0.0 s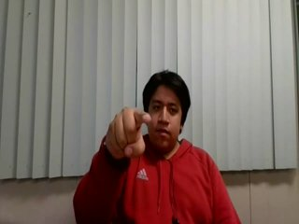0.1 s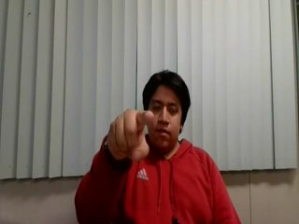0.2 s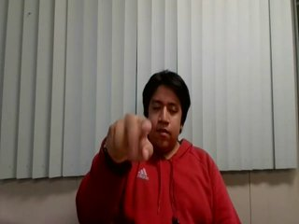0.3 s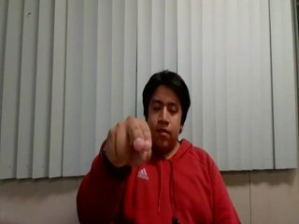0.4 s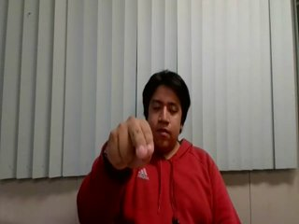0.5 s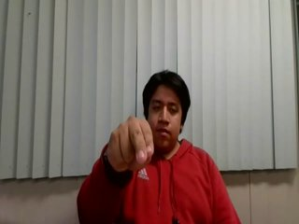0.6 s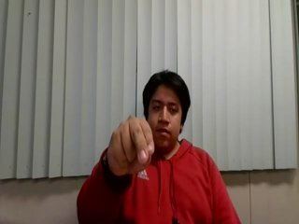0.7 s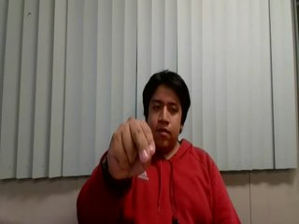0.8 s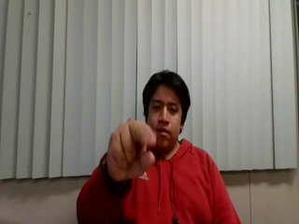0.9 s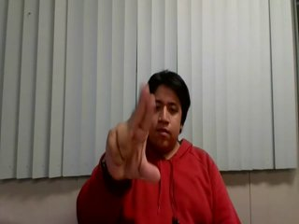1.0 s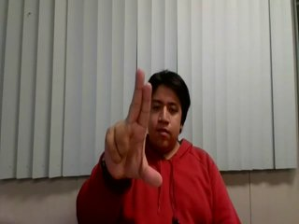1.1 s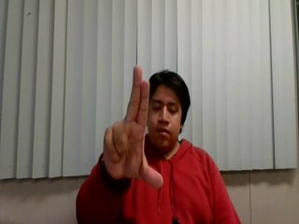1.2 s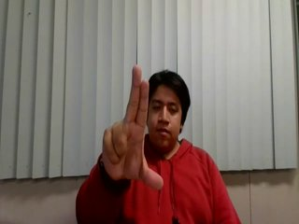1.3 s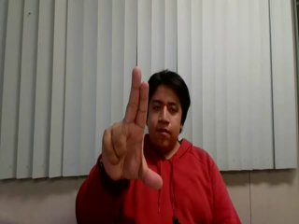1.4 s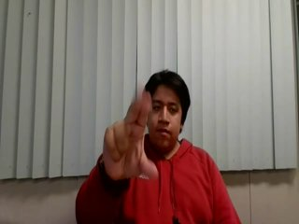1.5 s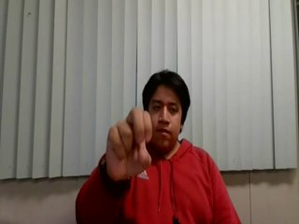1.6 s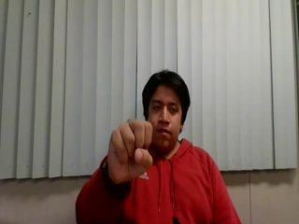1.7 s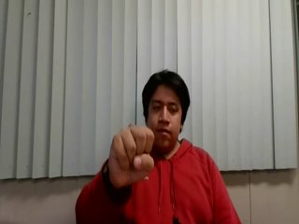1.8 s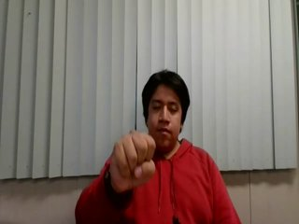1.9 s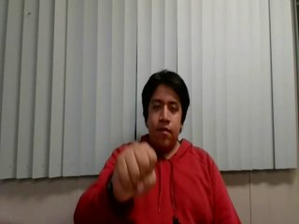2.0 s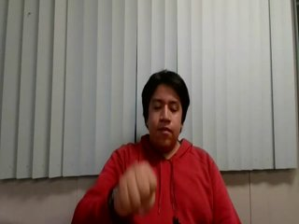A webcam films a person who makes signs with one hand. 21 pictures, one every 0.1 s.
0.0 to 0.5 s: Non-gesture.
0.6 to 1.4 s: Zoom in.
1.5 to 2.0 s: Non-gesture.
